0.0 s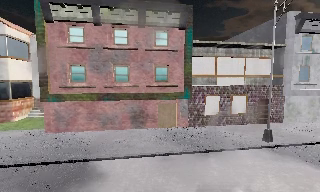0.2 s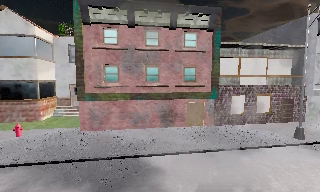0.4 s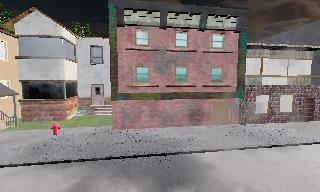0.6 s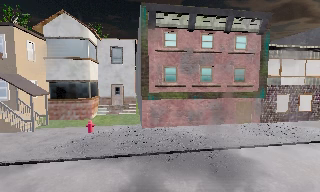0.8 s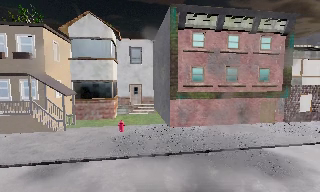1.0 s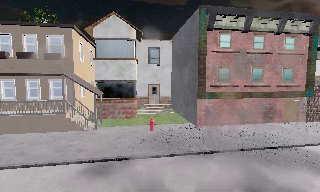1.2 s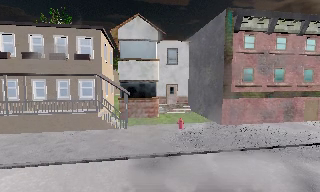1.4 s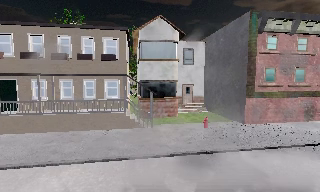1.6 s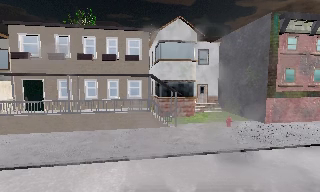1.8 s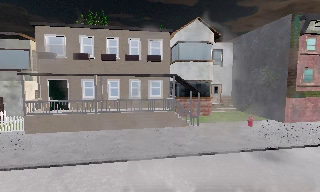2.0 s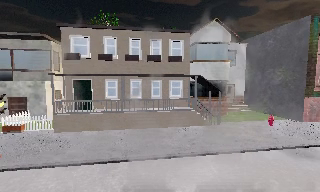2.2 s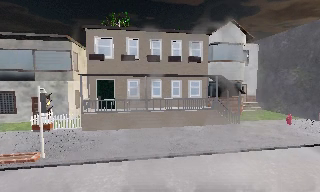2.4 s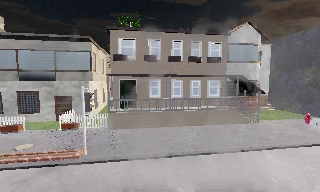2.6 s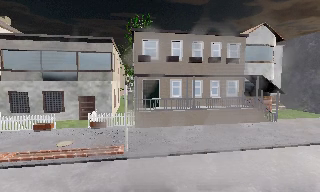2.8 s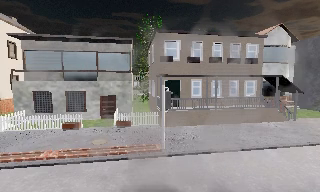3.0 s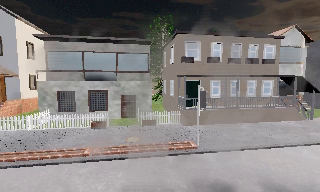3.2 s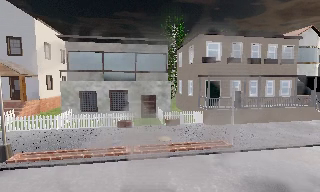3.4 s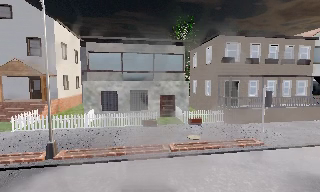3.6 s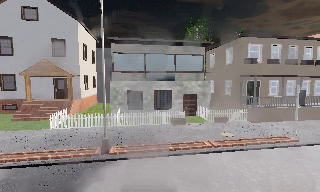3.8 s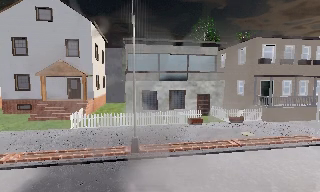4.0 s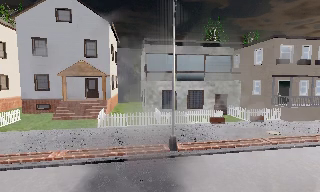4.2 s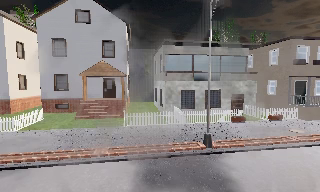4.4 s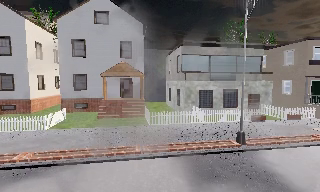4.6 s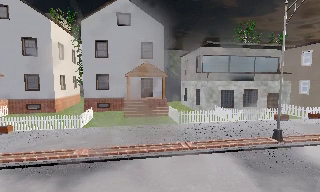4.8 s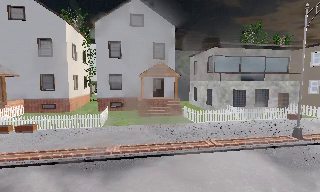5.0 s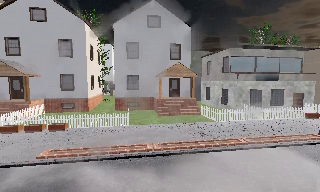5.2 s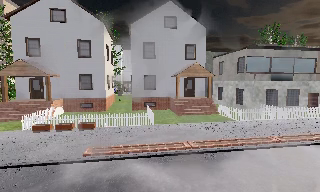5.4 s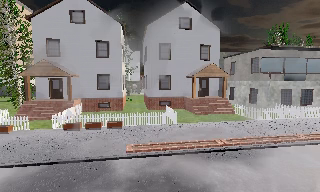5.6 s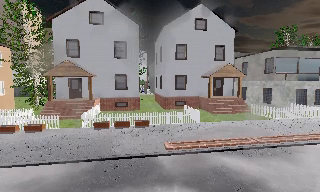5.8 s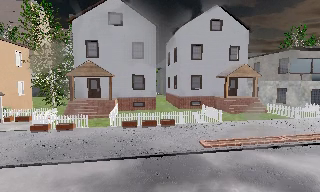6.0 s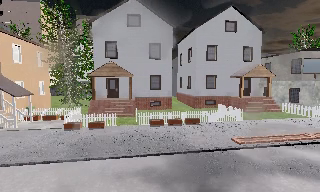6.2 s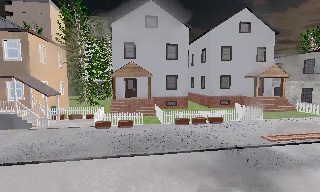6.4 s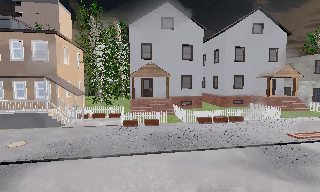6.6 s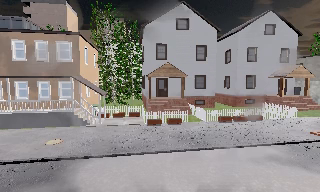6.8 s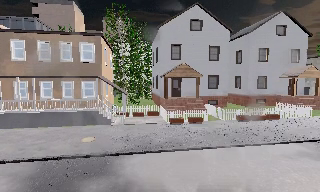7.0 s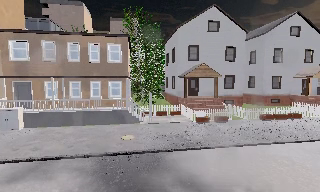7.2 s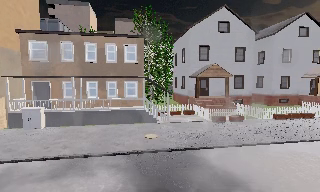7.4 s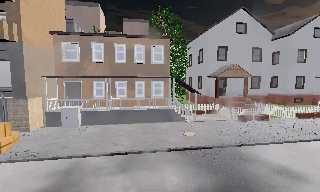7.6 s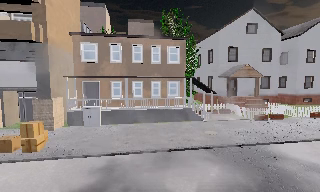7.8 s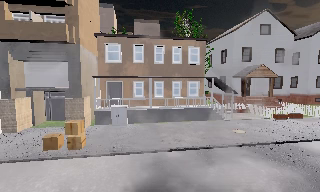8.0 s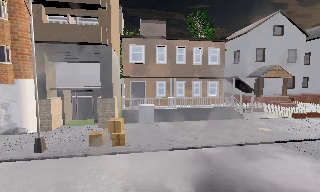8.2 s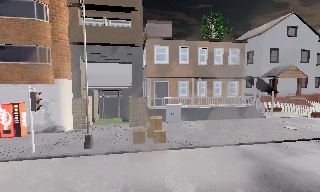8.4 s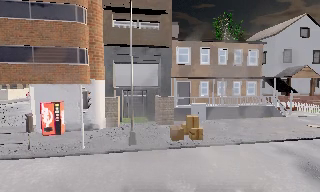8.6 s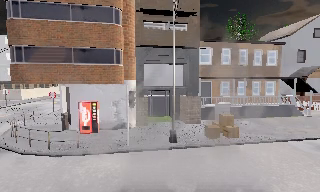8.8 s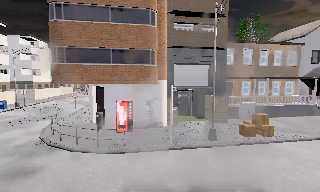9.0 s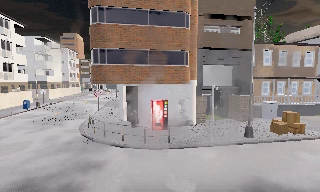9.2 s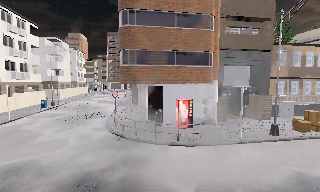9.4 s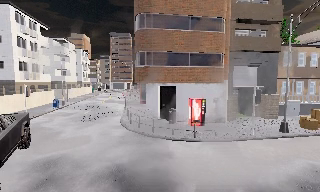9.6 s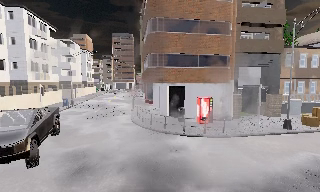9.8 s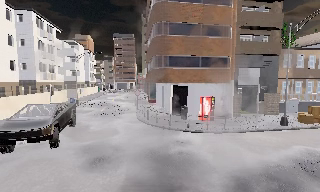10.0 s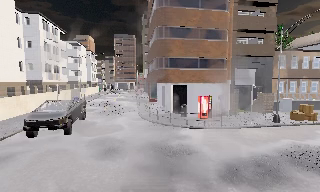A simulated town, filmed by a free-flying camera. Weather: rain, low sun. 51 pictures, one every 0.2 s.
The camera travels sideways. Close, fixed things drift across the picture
to the right.
0.0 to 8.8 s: The camera travels to its left, about 85 m, so close, fixed things drift to the right.
8.8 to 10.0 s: The camera travels to its left and backward, about 8 m, so close, fixed things drift to the right. It loses speed.
The film runs backward here.
